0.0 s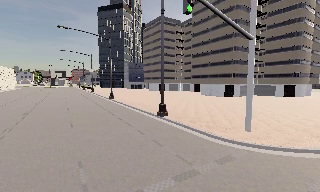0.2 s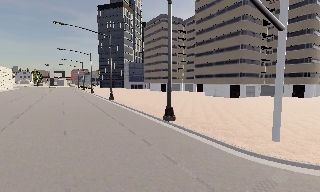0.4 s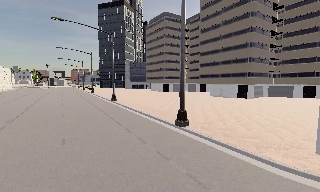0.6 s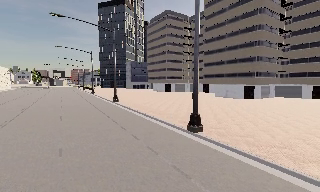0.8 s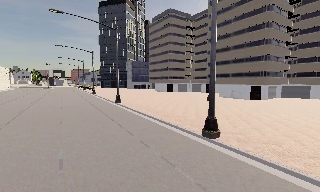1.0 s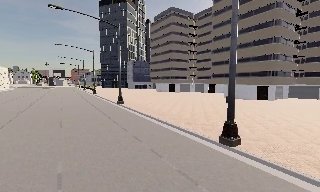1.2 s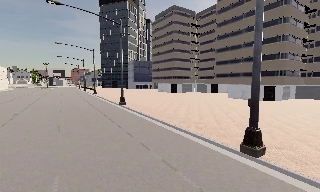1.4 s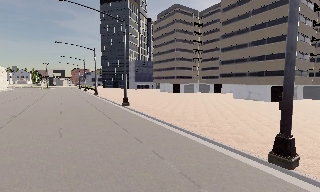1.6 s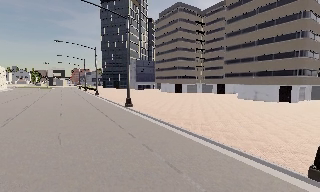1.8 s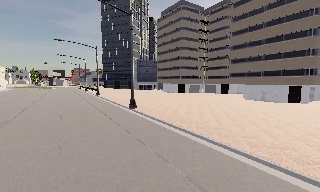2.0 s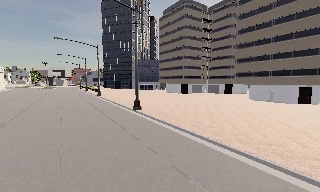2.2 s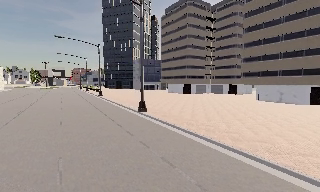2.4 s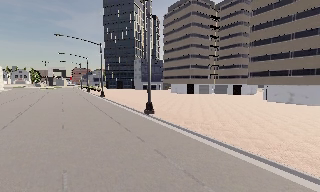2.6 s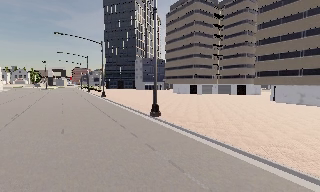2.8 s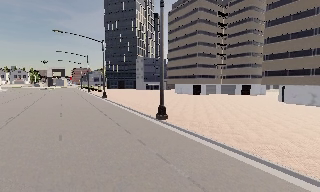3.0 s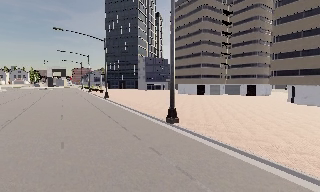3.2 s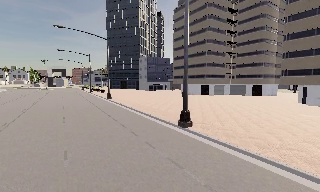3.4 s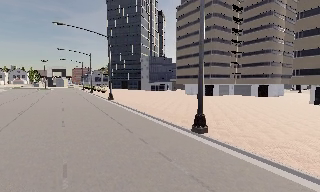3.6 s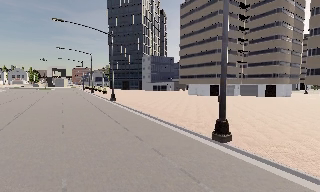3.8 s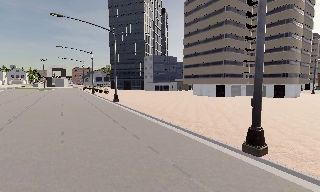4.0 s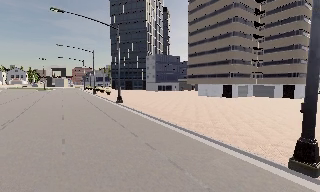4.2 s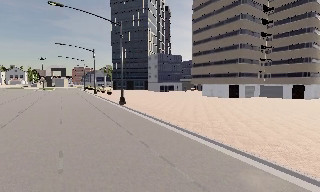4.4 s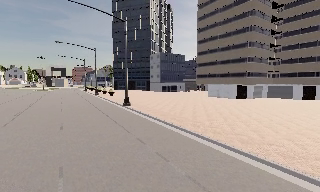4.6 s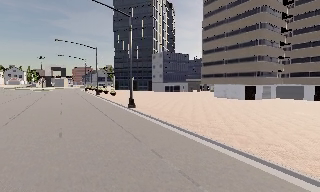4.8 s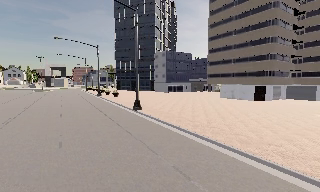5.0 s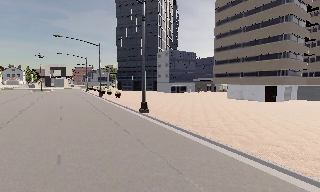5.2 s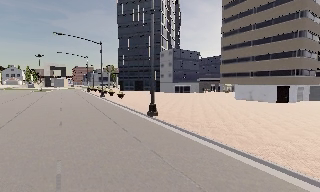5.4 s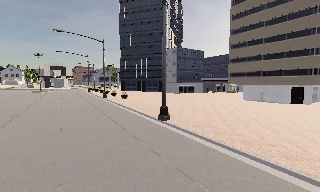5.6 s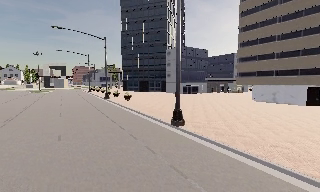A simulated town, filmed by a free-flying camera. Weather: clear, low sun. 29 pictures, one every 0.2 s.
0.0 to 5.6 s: The camera travels forward and to its left, about 40 m, so what stands in front looms larger.
The film runs forward here.
